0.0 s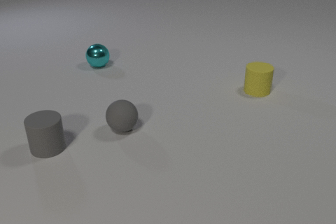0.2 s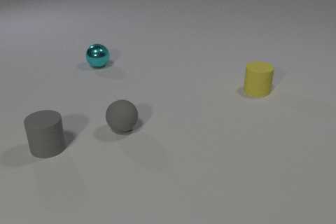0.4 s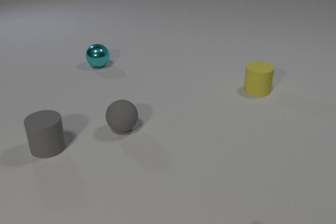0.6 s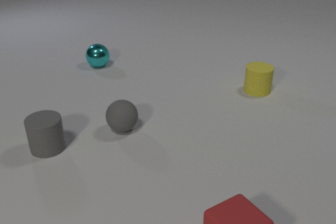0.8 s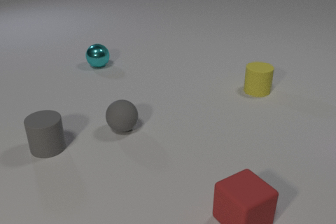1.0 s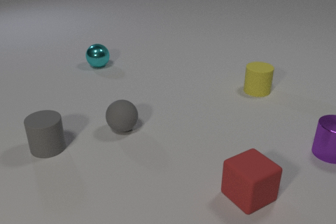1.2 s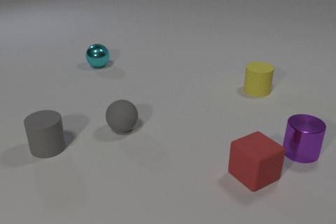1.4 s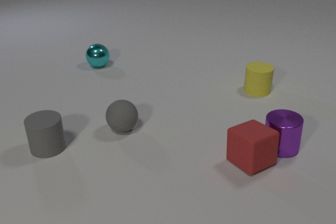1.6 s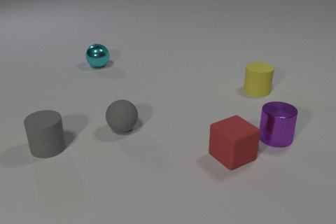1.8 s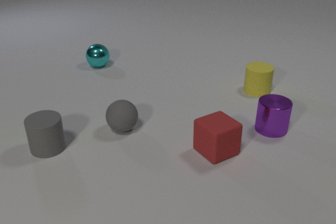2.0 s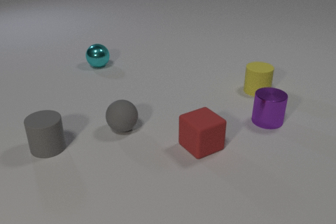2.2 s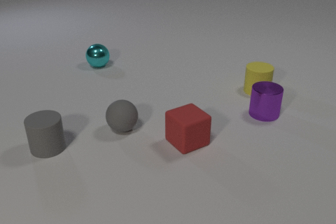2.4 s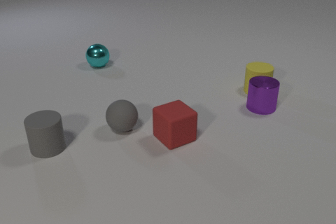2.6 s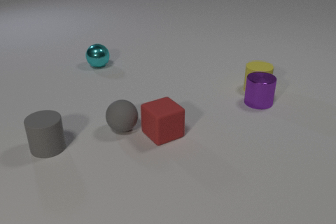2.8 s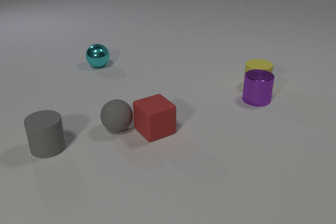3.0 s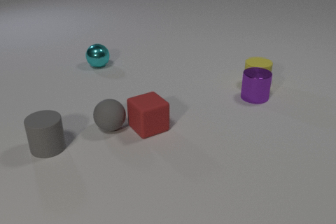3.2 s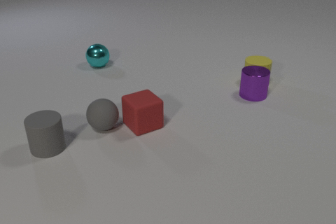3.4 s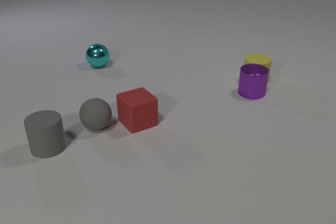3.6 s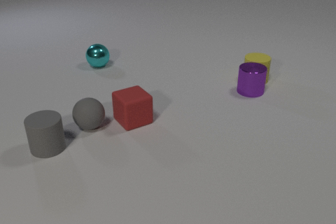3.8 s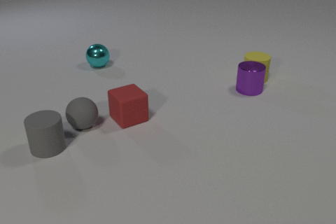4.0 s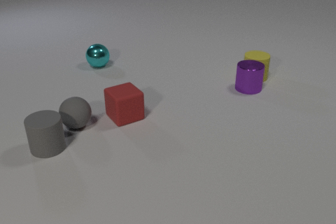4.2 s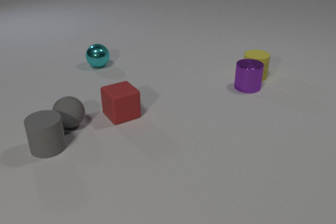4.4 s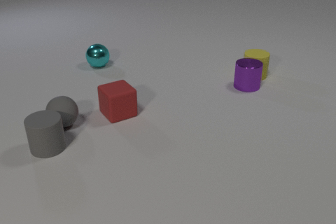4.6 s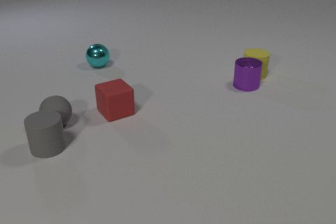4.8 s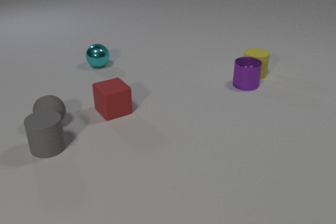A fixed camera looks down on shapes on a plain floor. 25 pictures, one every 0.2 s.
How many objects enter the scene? 2.
How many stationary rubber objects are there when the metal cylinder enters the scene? 3.
What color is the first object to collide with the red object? purple.
0.0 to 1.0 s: The red rubber cube comes in at the bottom edge, slides away from the camera. The purple metal cylinder comes in at the right edge, slides to the left and toward the camera.
1.0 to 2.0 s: The red rubber cube slides away from the camera and to the left. The purple metal cylinder slides to the left and away from the camera. The red rubber cube and the purple metal cylinder collide.
2.0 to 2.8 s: The red rubber cube slides to the left and away from the camera. The purple metal cylinder slides away from the camera. The yellow rubber cylinder slides away from the camera. The purple metal cylinder and the yellow rubber cylinder collide. The red rubber cube and the gray rubber sphere collide.
2.8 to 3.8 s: The red rubber cube slides to the left and away from the camera. The purple metal cylinder slides away from the camera. The yellow rubber cylinder slides away from the camera. The gray rubber sphere rolls to the left.
3.8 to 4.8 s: The red rubber cube slides away from the camera and to the left. The purple metal cylinder slides away from the camera. The yellow rubber cylinder slides away from the camera. The gray rubber sphere rolls to the left and away from the camera.
